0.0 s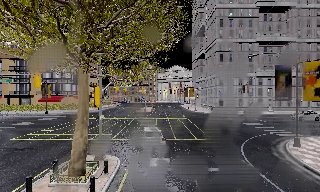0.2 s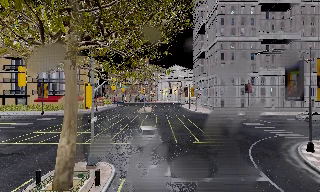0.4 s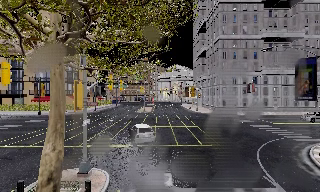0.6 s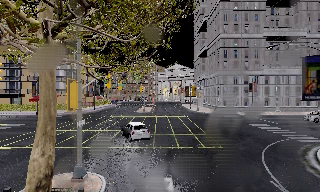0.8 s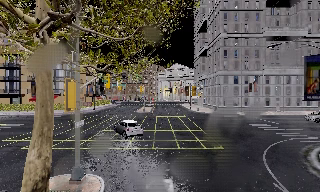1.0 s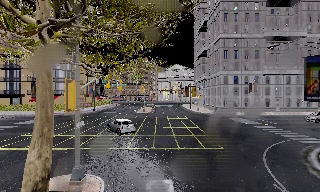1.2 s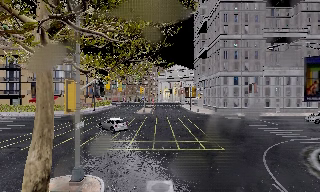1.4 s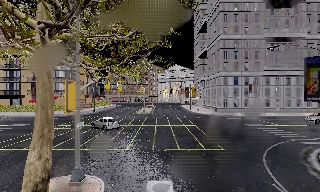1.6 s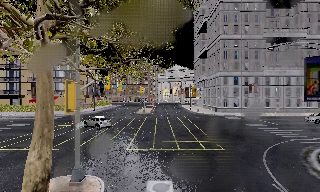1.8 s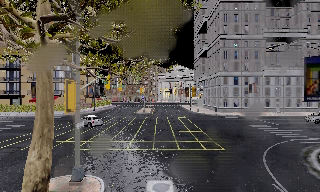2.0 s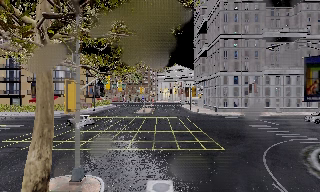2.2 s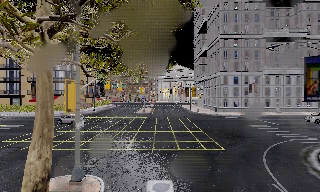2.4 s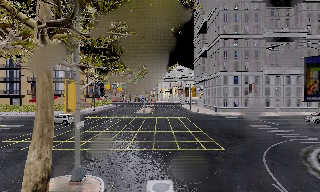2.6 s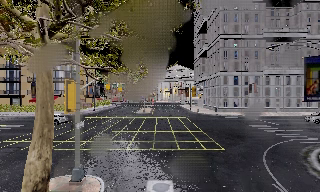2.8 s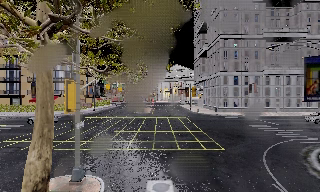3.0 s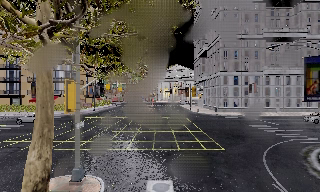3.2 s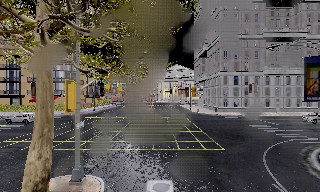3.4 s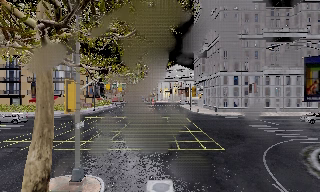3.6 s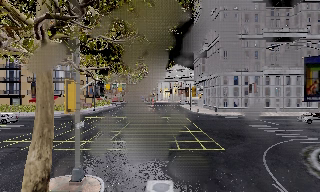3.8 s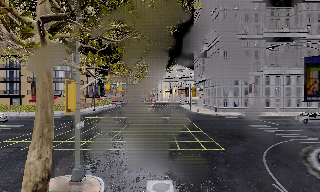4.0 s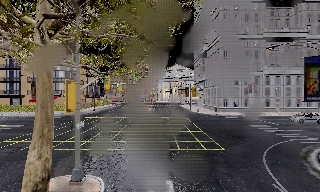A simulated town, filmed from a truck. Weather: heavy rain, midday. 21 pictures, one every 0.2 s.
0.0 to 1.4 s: The camera travels forward, about 2.5 m, so what stands in front looms larger. It loses speed.
1.4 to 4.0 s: The camera keeps its place and its aim.
The film runs forward here.
